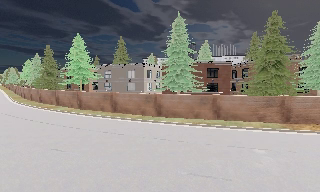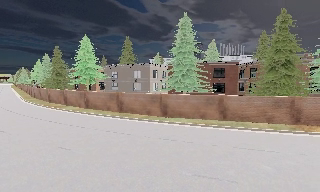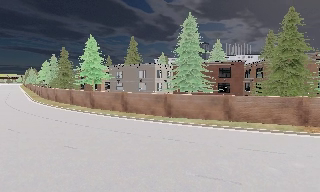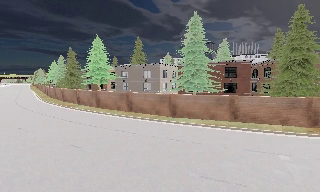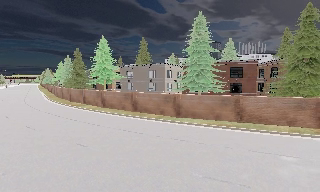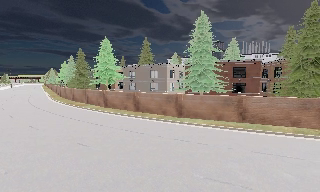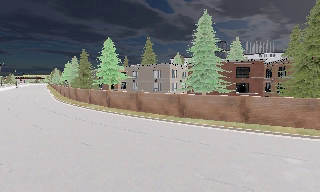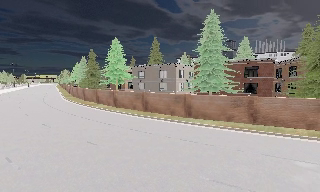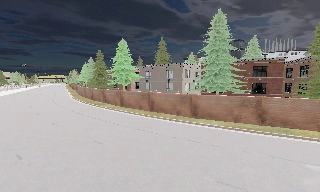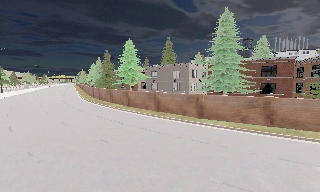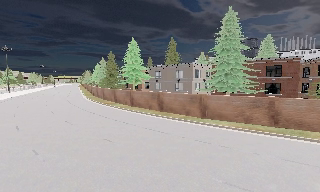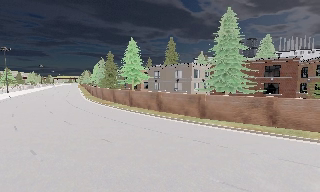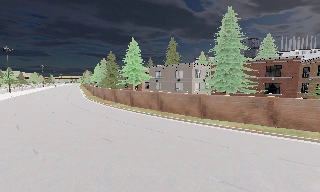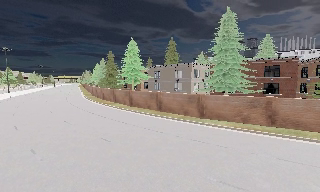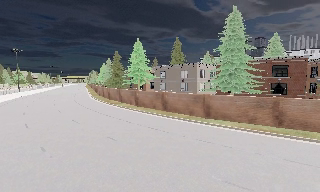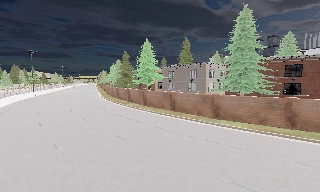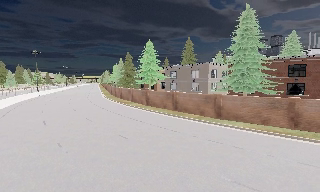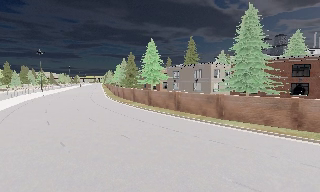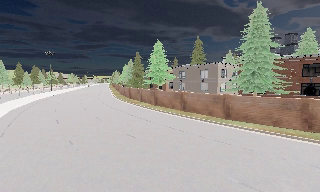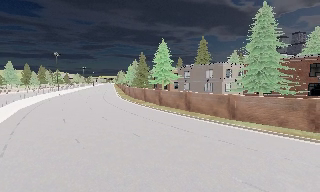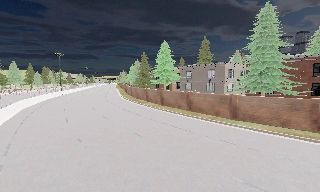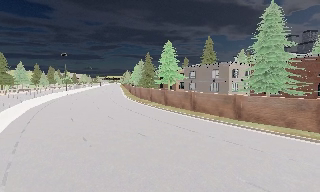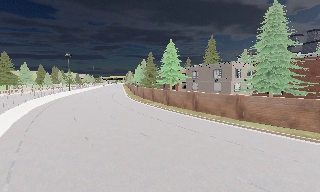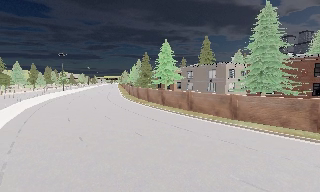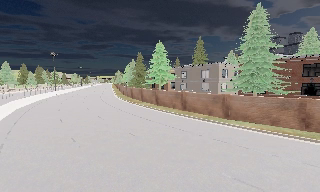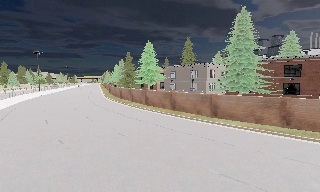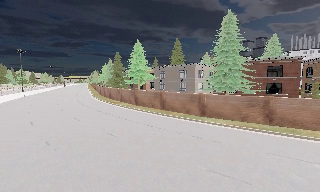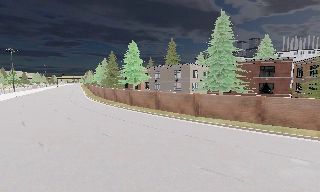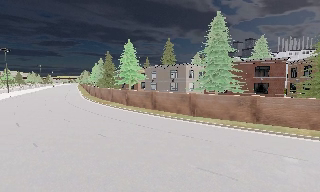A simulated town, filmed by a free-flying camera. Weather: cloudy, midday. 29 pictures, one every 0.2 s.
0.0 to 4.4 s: The camera pans to its left, which is counterclockwise from overhead, by about 30 degrees. It travels to its right and backward, about 1.5 m.
4.4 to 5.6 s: The camera swings to its right by about 15 degrees, and the scene slides to the left.
The film runs backward here.
